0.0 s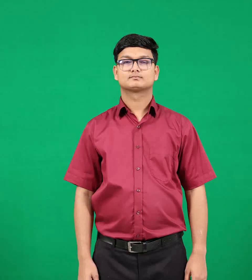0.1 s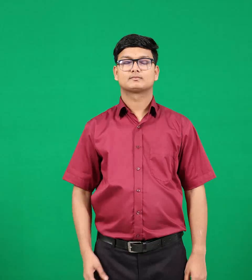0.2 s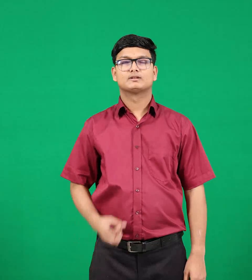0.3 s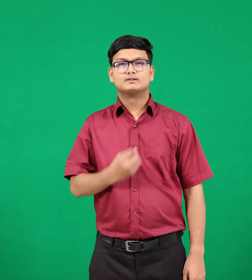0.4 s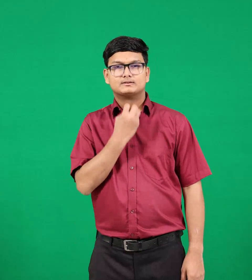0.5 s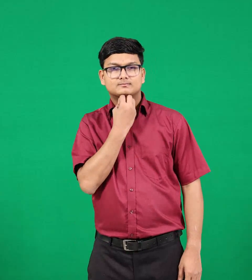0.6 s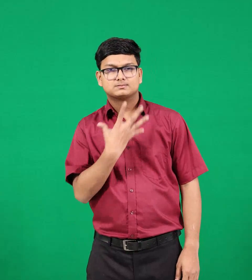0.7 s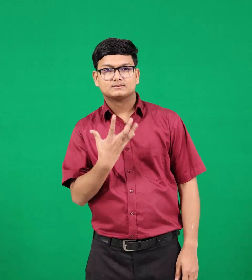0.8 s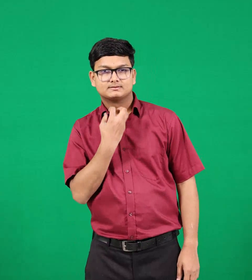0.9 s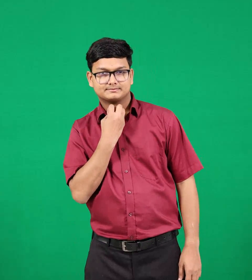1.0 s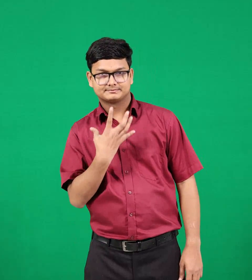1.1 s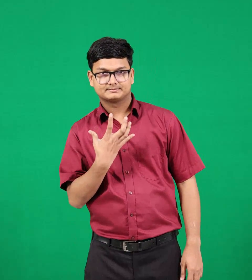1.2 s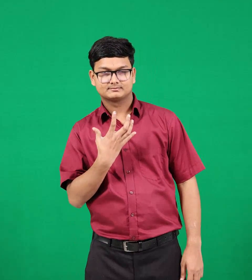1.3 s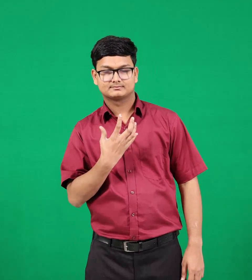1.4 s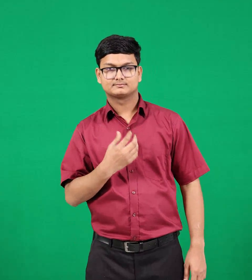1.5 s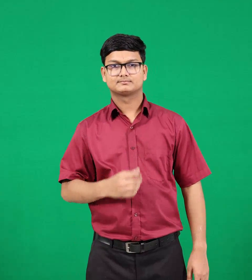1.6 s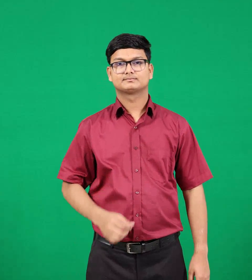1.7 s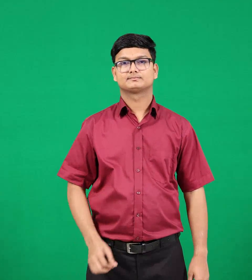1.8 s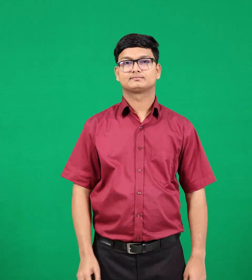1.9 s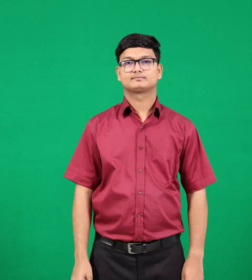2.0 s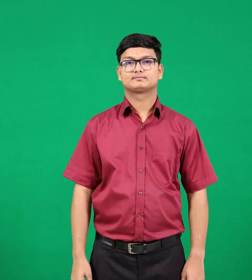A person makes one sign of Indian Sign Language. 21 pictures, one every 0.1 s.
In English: frog
